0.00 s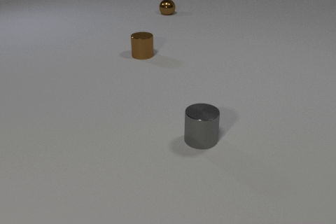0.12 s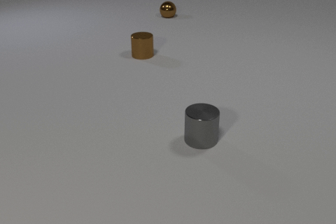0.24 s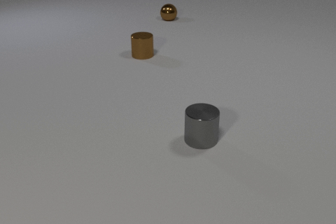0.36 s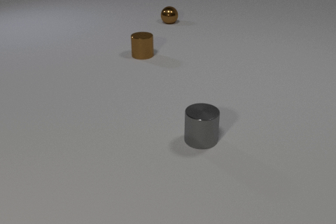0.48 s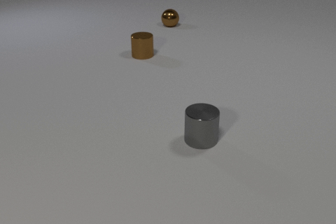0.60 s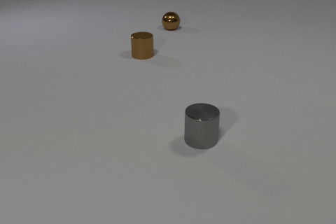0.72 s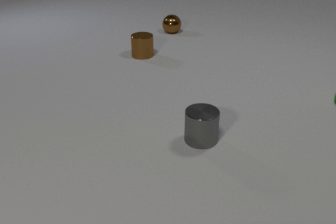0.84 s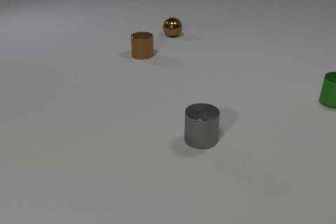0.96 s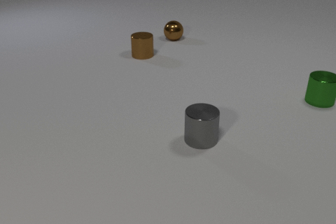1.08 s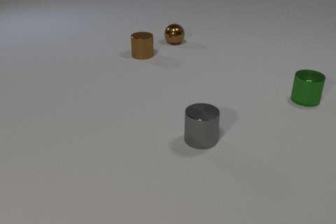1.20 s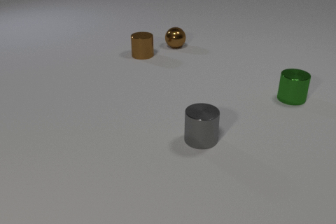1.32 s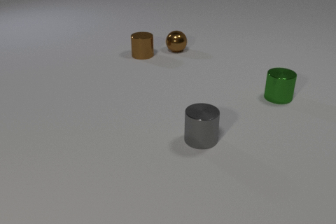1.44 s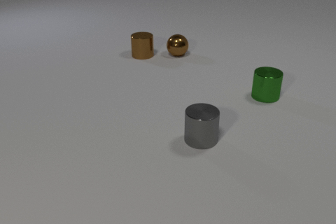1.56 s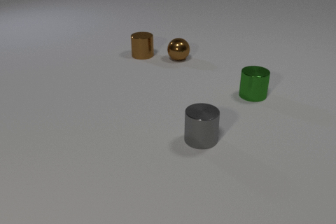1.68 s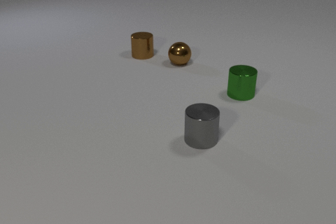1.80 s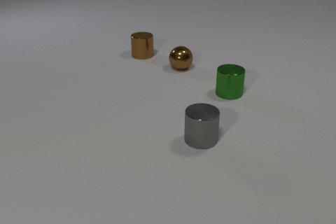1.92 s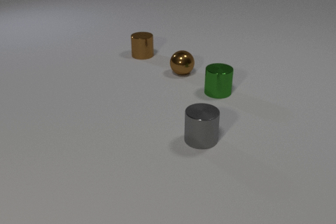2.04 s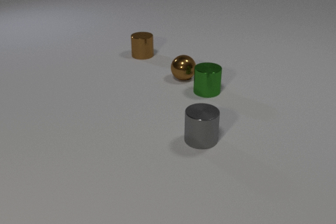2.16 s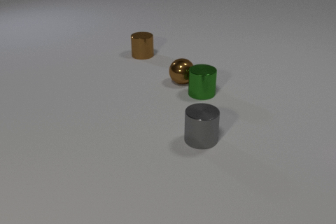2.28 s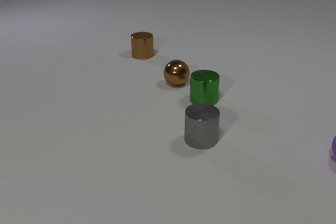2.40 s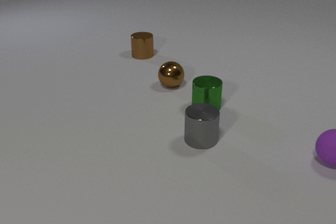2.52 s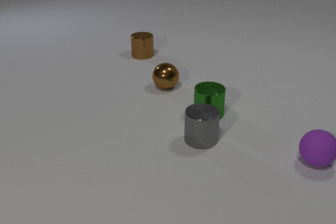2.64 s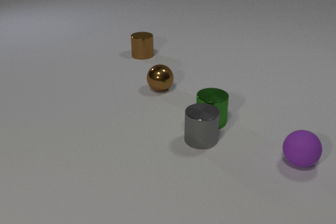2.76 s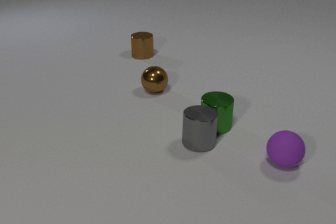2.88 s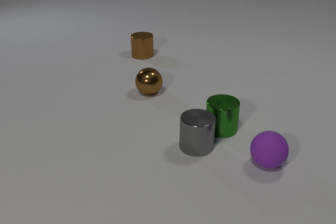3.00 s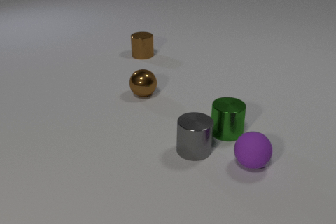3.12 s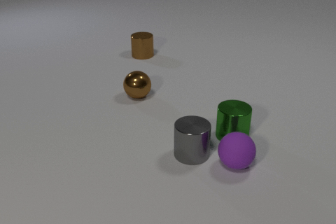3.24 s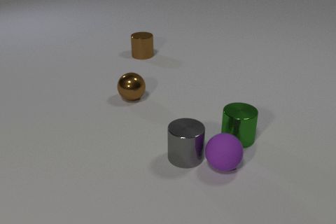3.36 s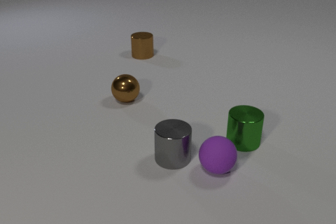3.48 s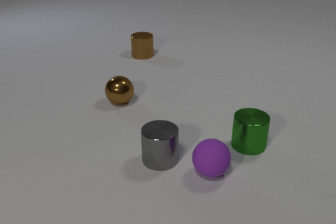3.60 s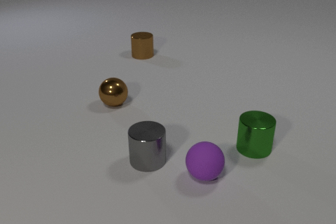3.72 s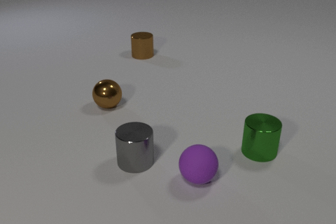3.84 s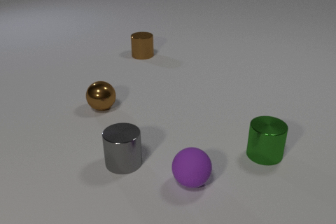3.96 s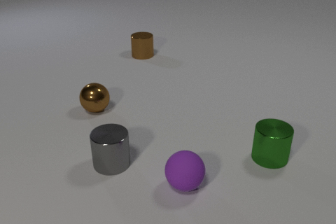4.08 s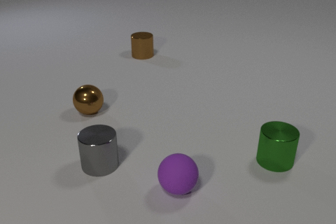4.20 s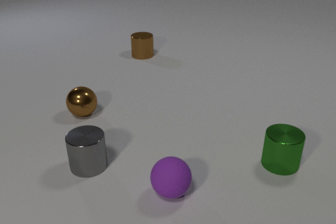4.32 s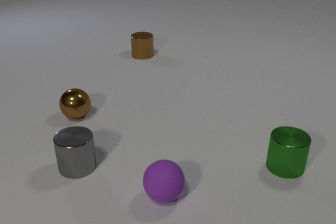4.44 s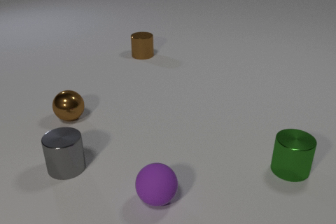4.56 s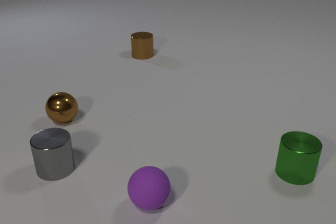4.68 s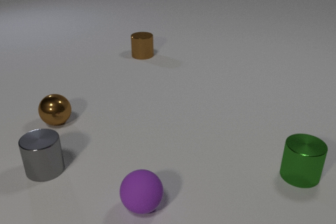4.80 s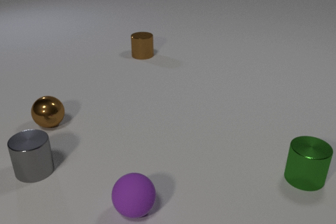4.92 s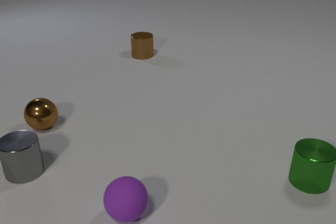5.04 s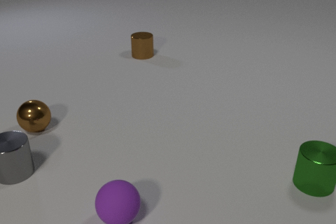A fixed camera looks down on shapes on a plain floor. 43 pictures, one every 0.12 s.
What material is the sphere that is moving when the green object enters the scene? metal.
How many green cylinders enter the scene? 1.
Are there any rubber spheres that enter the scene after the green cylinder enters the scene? yes.
0.00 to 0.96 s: The green metal cylinder comes in at the right edge, slides to the left. The brown metal sphere rolls toward the camera.
0.96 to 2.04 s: The green metal cylinder slides to the left. The brown metal sphere rolls toward the camera.
2.04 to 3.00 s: The green metal cylinder slides toward the camera. The brown metal sphere rolls to the left and toward the camera. The gray metal cylinder slides toward the camera. The purple rubber sphere comes in at the right edge, rolls to the left and toward the camera. The green metal cylinder and the brown metal sphere collide. The green metal cylinder and the gray metal cylinder collide.
3.00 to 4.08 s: The green metal cylinder slides to the right and toward the camera. The brown metal sphere rolls to the left and toward the camera. The gray metal cylinder slides to the left. The purple rubber sphere rolls to the left and toward the camera. The gray metal cylinder and the purple rubber sphere collide.
4.08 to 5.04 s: The green metal cylinder slides to the right and toward the camera. The brown metal sphere rolls to the left. The gray metal cylinder slides to the left. The purple rubber sphere rolls to the left and toward the camera.
